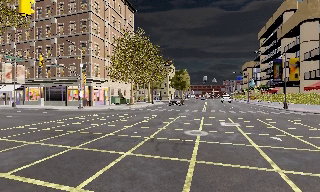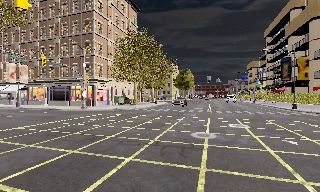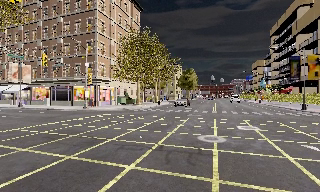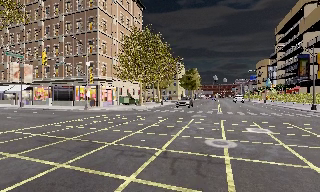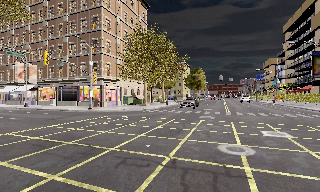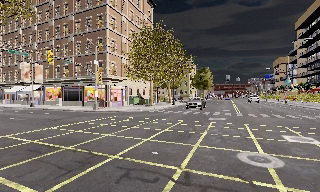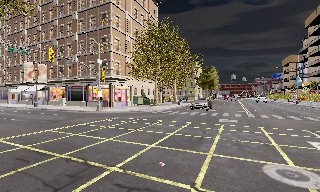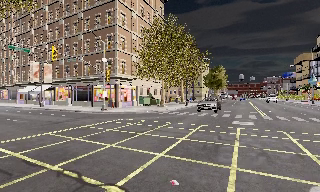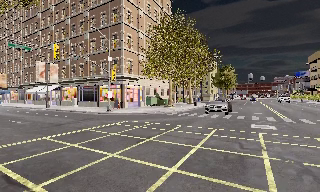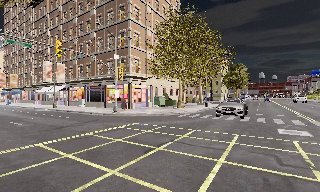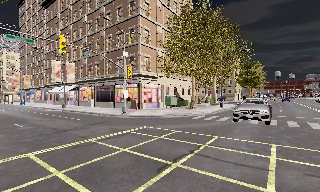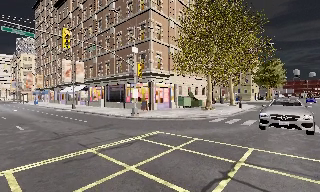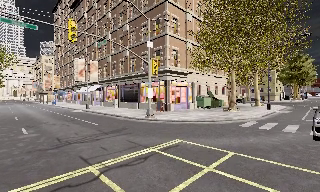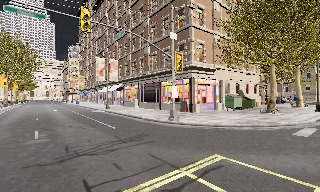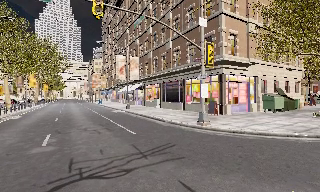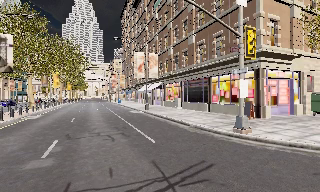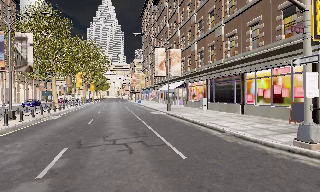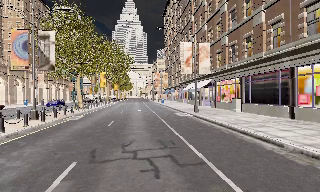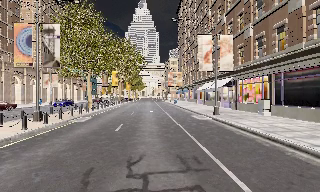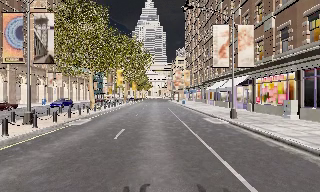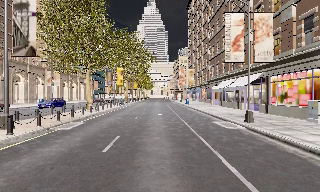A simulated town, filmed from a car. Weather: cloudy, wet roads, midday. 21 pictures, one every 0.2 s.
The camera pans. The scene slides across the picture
to the right.
The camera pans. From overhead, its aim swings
counterclockwise.
0.0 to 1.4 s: The camera pans to its left, which is counterclockwise from overhead, by about 10 degrees. It travels forward, about 4.5 m, so what stands in front looms larger. It gains speed.
1.4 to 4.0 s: The camera pans to its left, which is counterclockwise from overhead, by about 60 degrees. It travels forward, about 19 m.
The film runs forward here.
